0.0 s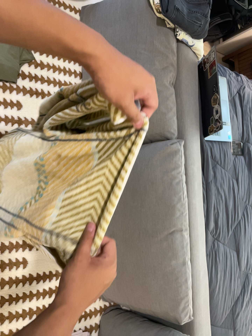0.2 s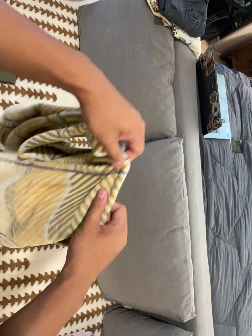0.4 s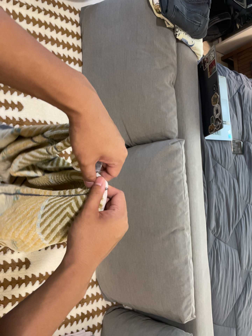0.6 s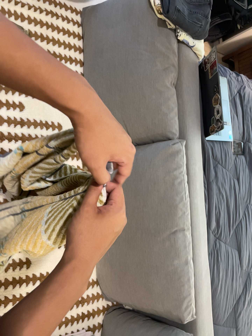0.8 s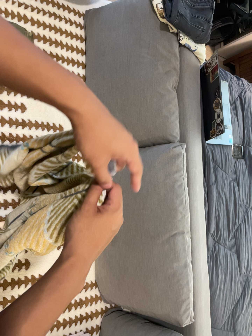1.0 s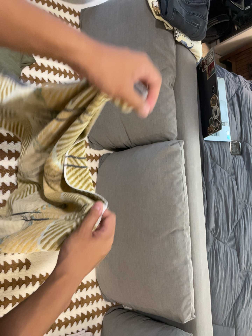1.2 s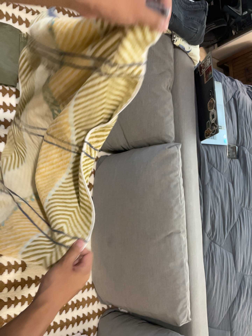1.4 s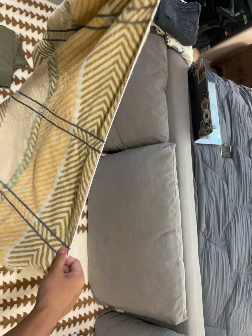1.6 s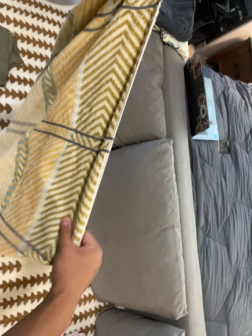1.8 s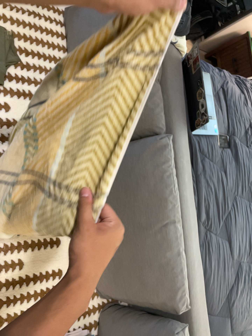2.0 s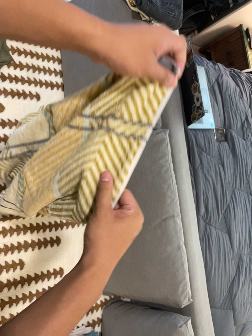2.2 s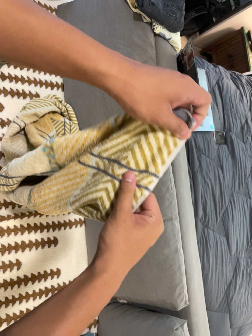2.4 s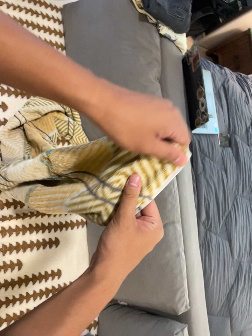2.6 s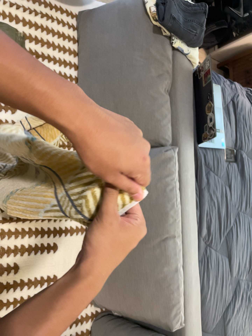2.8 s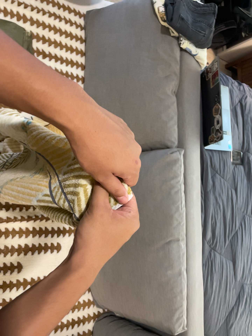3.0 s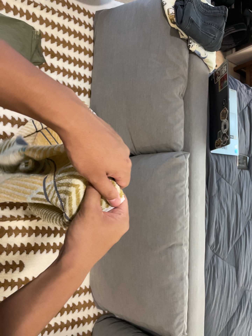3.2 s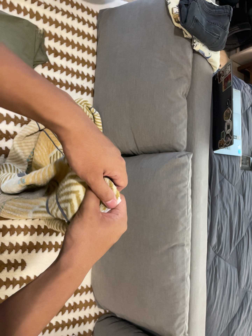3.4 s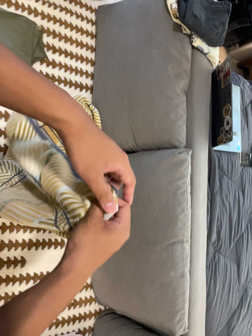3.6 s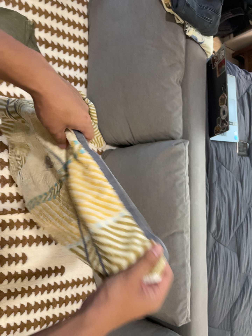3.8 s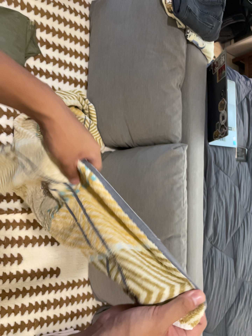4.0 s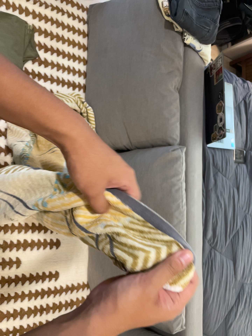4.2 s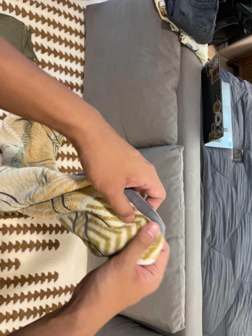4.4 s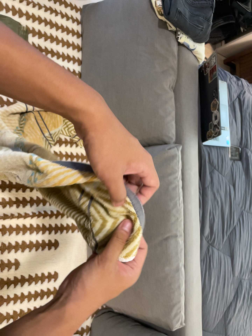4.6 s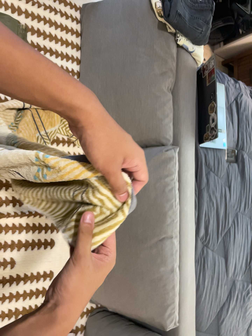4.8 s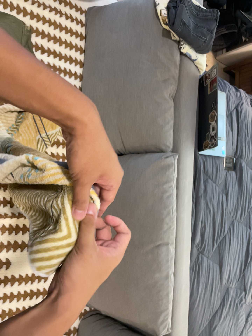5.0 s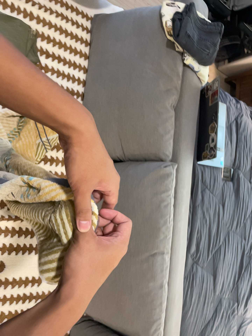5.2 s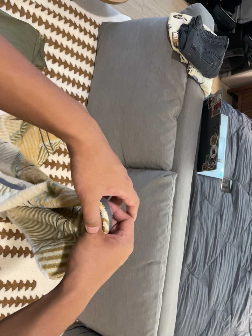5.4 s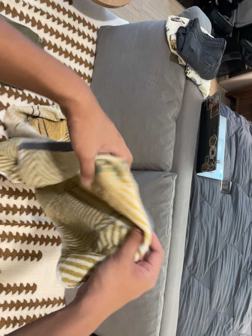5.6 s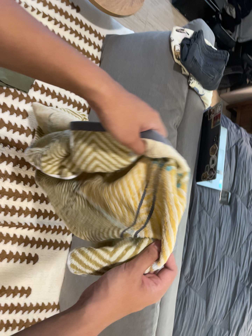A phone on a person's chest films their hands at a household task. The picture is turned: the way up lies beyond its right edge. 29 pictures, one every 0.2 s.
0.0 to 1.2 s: The camera keeps its place and its aim.
1.2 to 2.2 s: The camera shifts only a little, or ends up much as it began.
2.2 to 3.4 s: The camera travels toward the top of its view, about 6 cm, so close, fixed things drift downward. It rolls about its line of sight by about 10 degrees, and the scene rotates clockwise.
3.4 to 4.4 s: The camera shifts only a little, or ends up much as it began.
4.4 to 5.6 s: The camera rolls about its line of sight by about 10 degrees, and the scene rotates clockwise.
The film runs backward here.
